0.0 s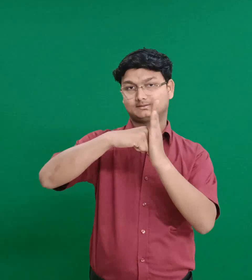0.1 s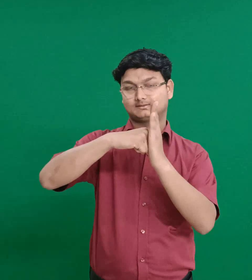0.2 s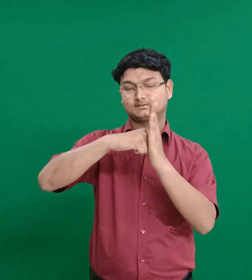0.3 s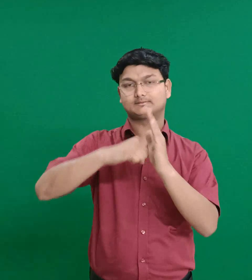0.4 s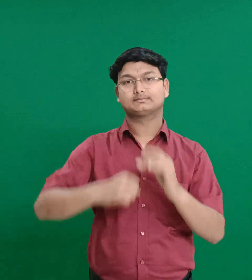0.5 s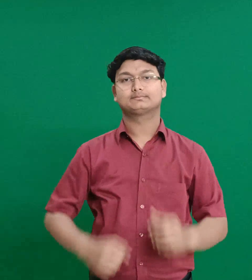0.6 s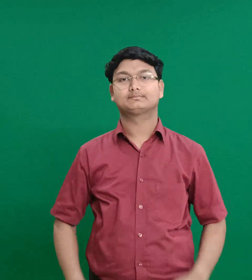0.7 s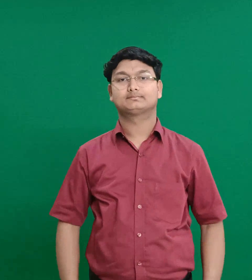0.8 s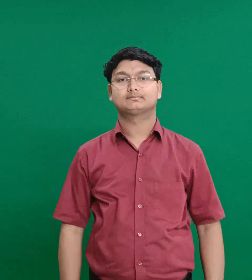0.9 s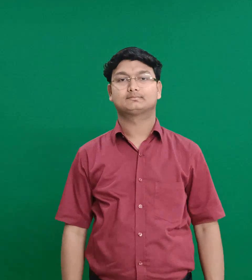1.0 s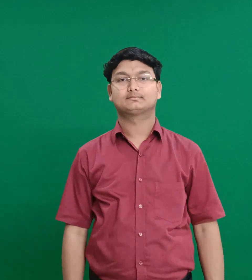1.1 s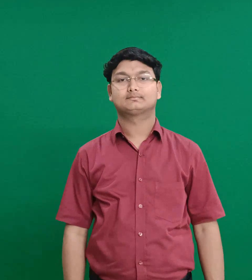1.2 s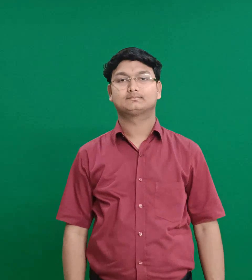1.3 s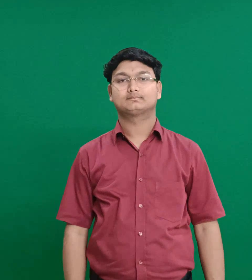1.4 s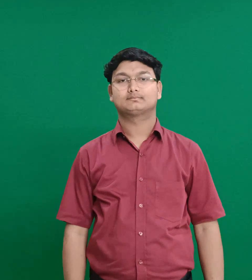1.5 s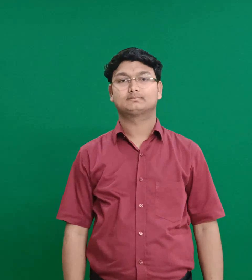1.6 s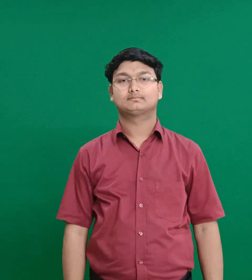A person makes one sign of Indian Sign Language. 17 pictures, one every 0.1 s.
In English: corinth
